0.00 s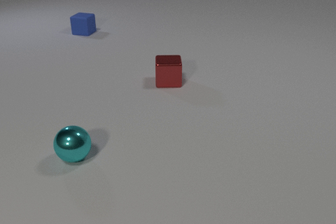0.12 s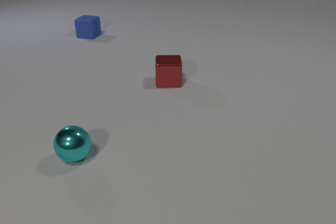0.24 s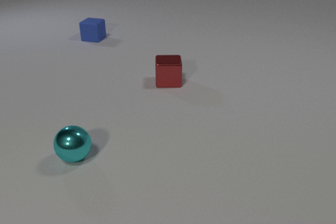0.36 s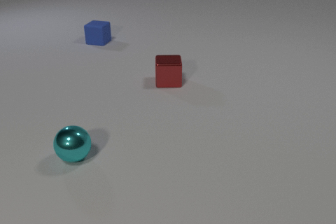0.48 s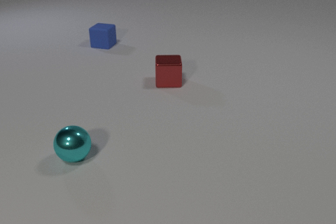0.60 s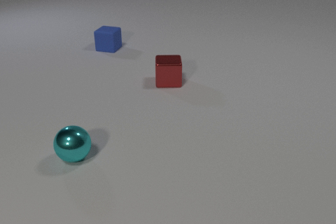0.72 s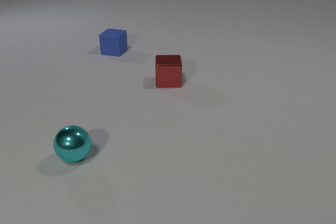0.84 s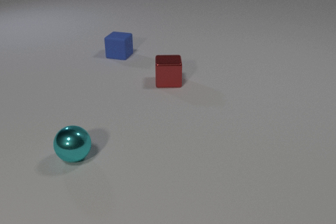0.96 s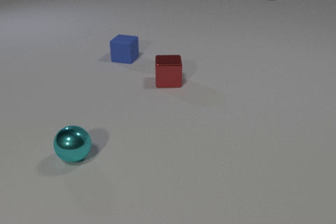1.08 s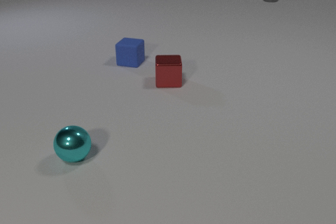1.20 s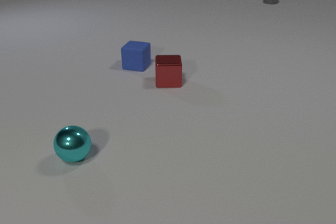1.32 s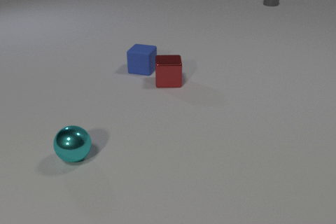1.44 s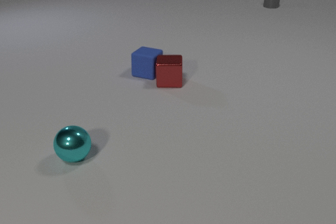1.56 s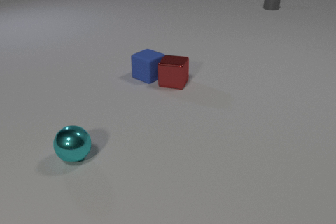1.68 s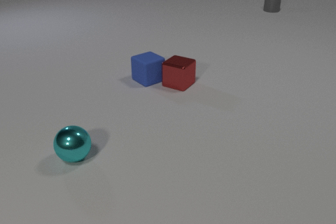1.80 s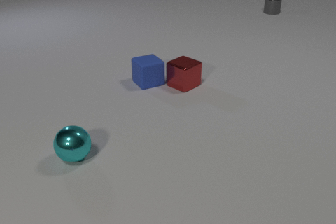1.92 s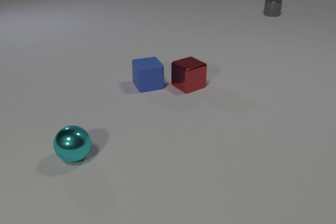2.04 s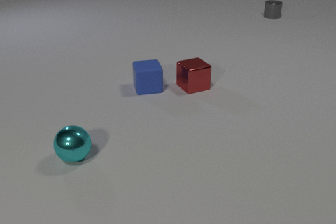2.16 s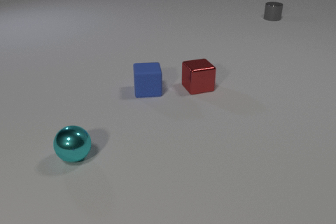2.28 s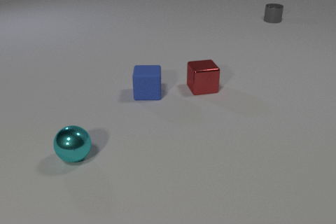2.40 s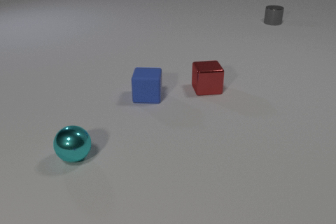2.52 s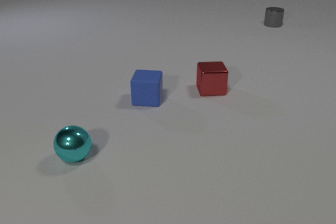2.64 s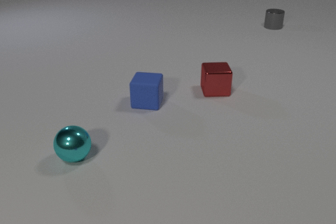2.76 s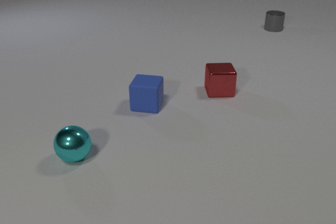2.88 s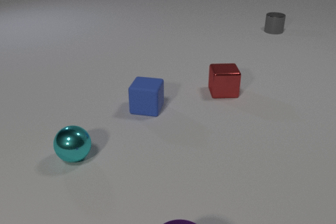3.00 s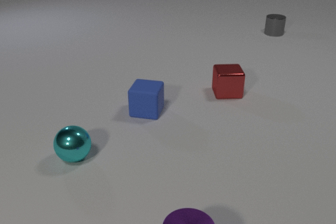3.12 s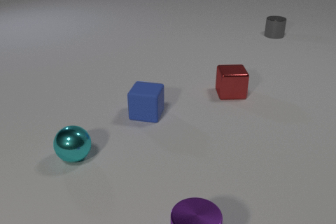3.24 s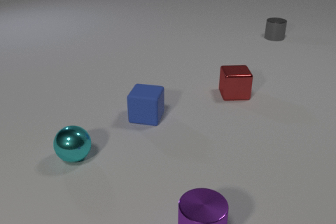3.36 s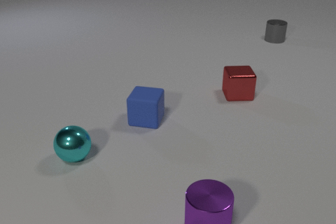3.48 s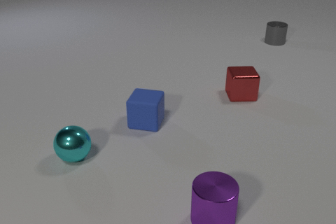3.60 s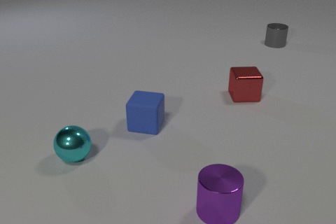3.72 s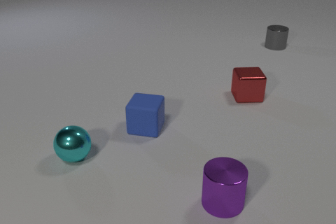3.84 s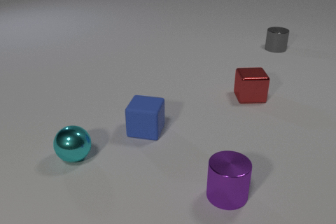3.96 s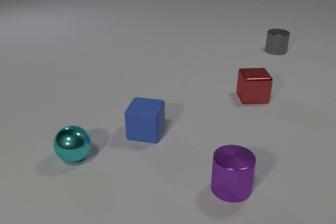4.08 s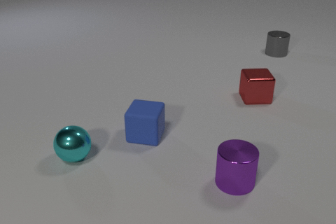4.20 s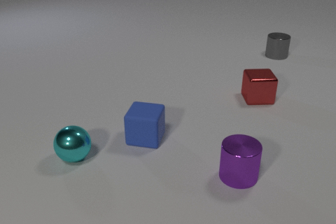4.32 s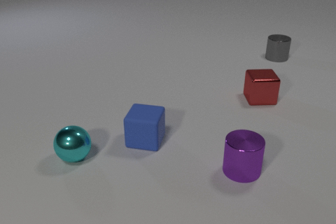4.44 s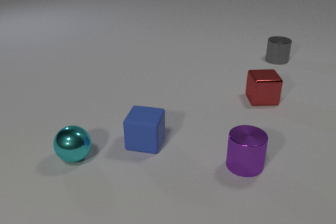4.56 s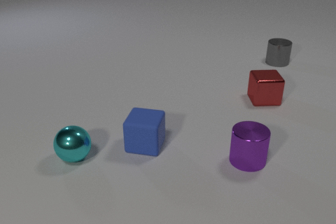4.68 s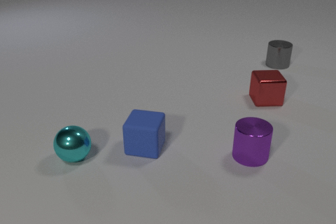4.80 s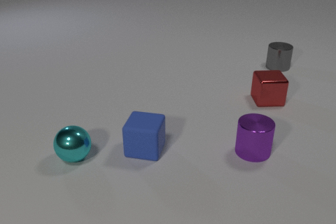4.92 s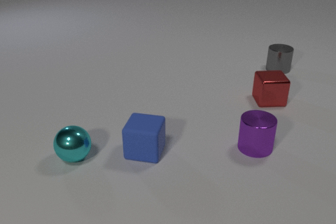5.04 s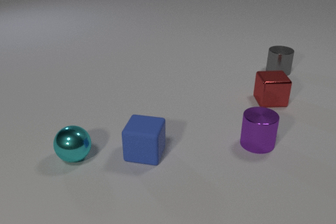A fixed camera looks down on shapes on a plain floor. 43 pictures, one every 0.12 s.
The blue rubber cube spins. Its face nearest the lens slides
to the left.
The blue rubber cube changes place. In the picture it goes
toward the camera.
0.00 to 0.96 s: The blue rubber cube slides toward the camera and to the right. The gray metal cylinder comes in at the top edge, slides toward the camera.
0.96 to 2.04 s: The blue rubber cube slides toward the camera, spins clockwise seen from above by about 60 degrees, its near face sliding to the left. The red metal cube slides to the right, spins so that its near face slides to the left, clockwise seen from above. The gray metal cylinder slides toward the camera. The blue rubber cube and the red metal cube collide.
2.04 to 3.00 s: The blue rubber cube slides toward the camera, spins clockwise seen from above by about 30 degrees, its near face sliding to the left. The red metal cube slides to the right, spins clockwise seen from above by about 30 degrees, its near face sliding to the left. The gray metal cylinder slides toward the camera. The purple metal cylinder comes in at the bottom edge, slides away from the camera.
3.00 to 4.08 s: The blue rubber cube slides toward the camera. The red metal cube slides to the right. The gray metal cylinder slides toward the camera. The purple metal cylinder slides away from the camera.
4.08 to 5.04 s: The blue rubber cube slides toward the camera. The red metal cube slides to the right. The gray metal cylinder slides toward the camera. The purple metal cylinder slides away from the camera.
How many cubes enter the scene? 0.
How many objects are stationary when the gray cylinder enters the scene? 2.
How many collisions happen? 1.
